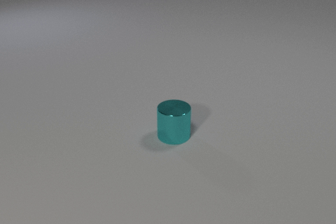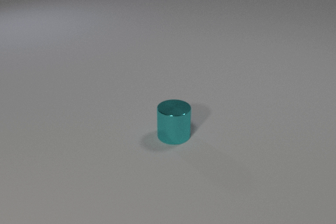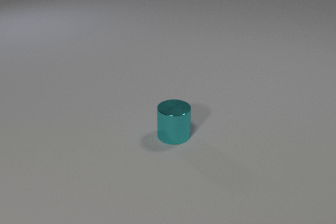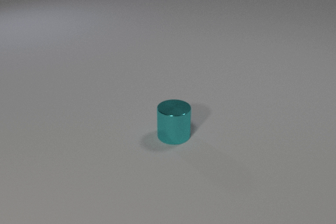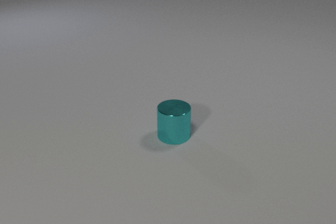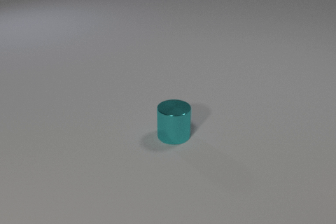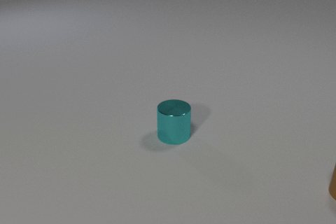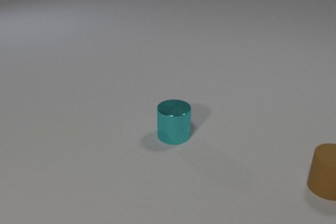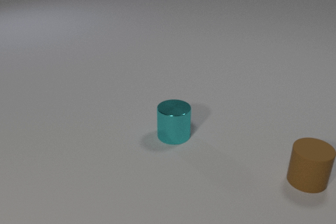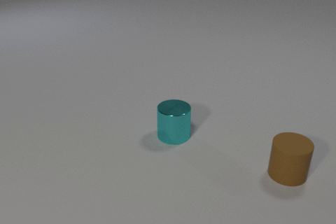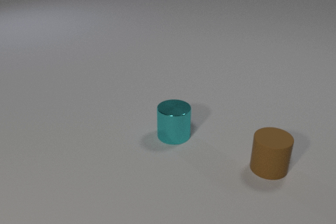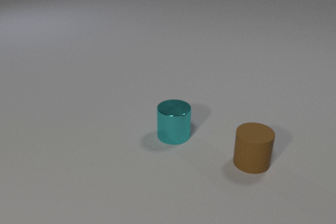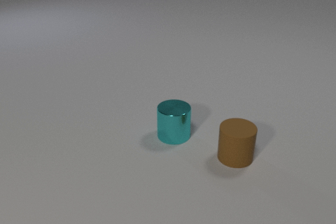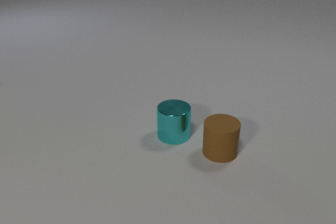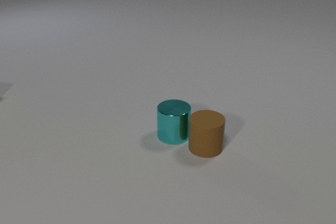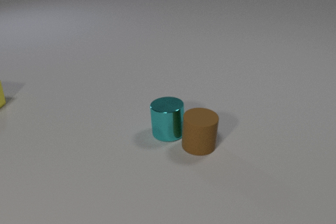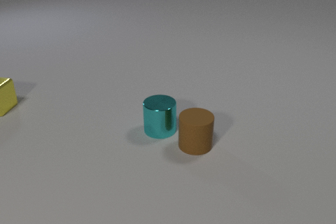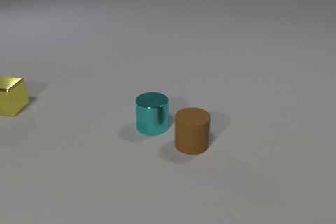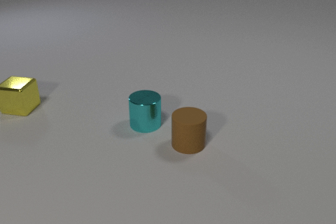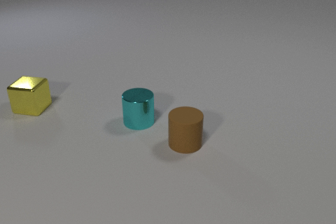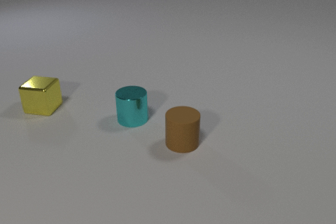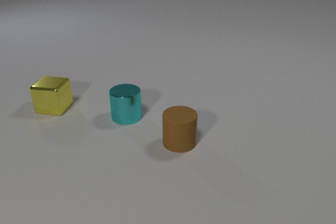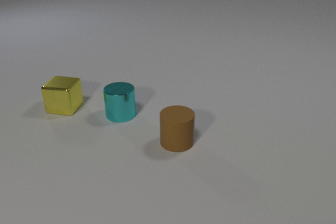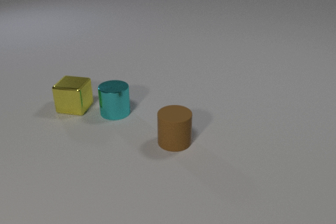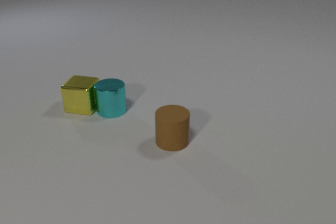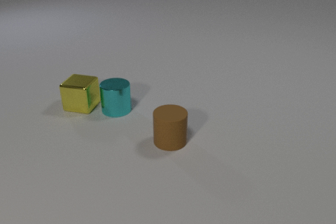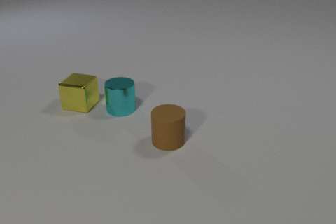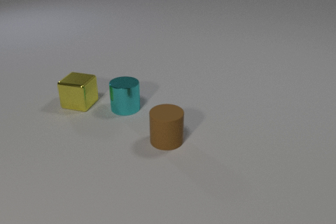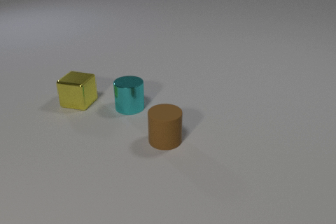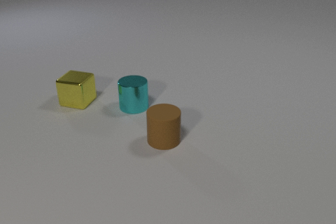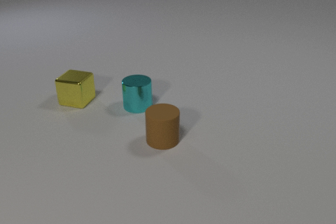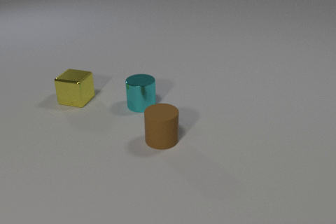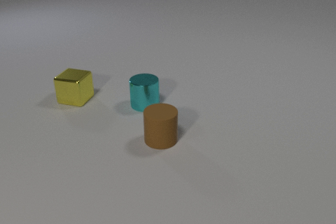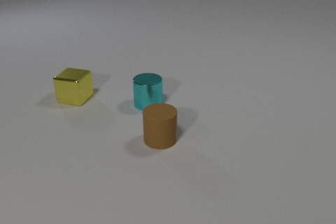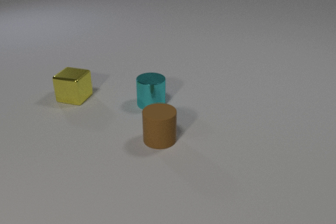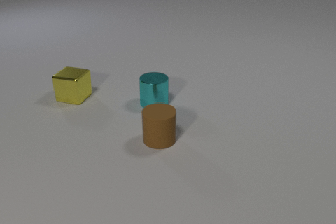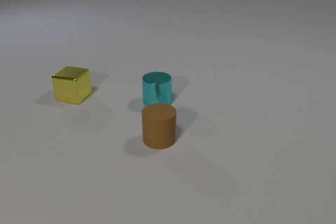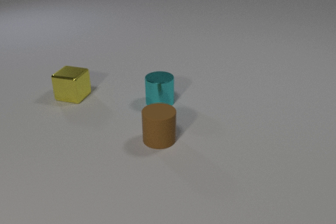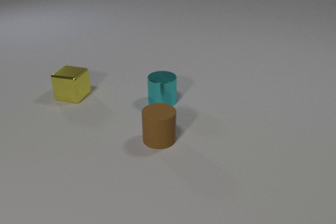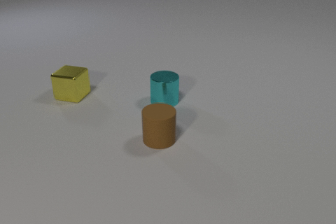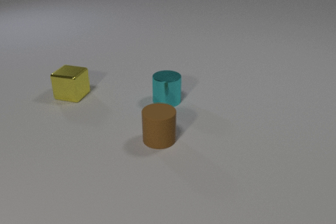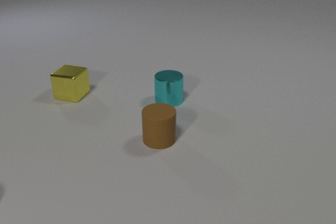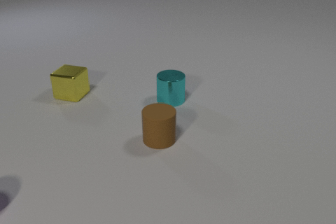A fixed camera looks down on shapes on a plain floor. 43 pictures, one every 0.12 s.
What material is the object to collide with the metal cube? metal.
What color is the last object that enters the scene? purple.
What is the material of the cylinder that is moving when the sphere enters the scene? metal.
0.00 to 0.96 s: The brown rubber cylinder comes in at the right edge, slides to the left.
0.96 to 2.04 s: The brown rubber cylinder slides to the left. The cyan metal cylinder slides to the left and away from the camera. The yellow metal cube comes in at the left edge, slides to the right and toward the camera. The brown rubber cylinder and the cyan metal cylinder collide.
2.04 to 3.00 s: The brown rubber cylinder slides to the left. The cyan metal cylinder slides away from the camera and to the left. The yellow metal cube slides to the right. The cyan metal cylinder and the yellow metal cube collide.
3.00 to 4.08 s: The brown rubber cylinder slides to the left. The cyan metal cylinder slides to the right. The yellow metal cube slides away from the camera.
4.08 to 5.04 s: The cyan metal cylinder slides to the right. The yellow metal cube slides away from the camera.
